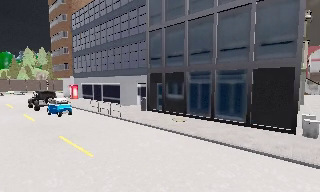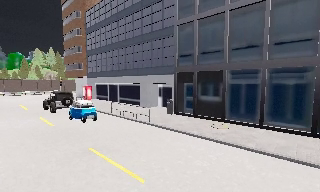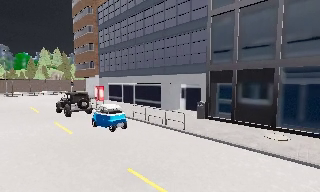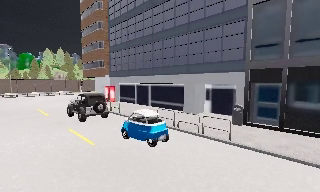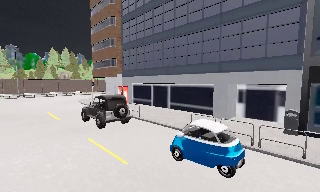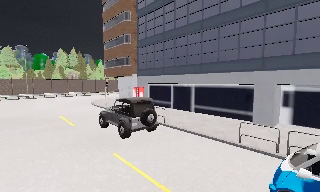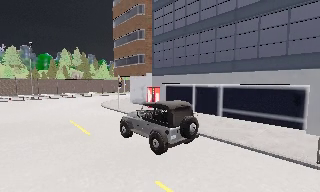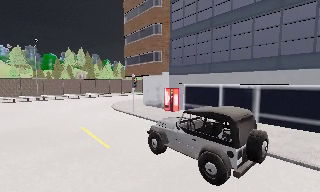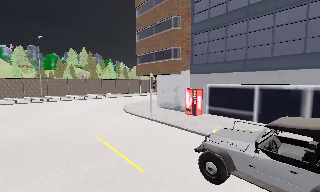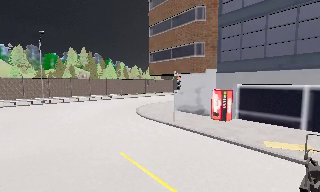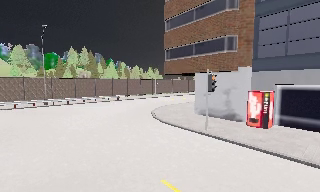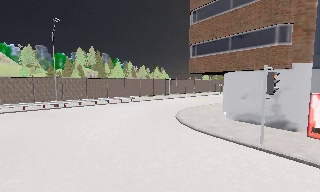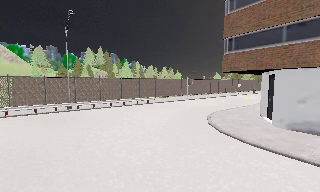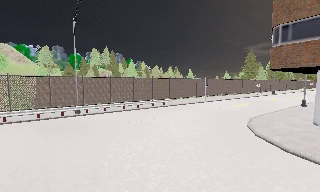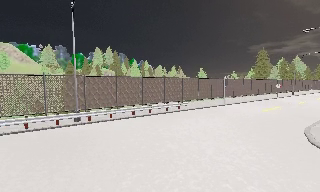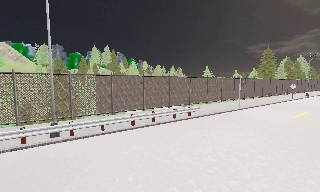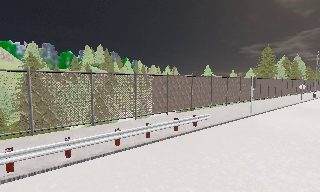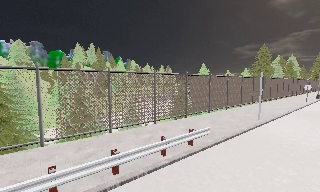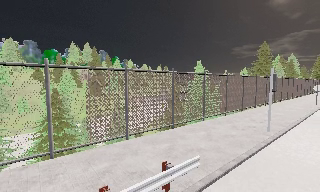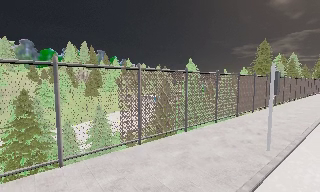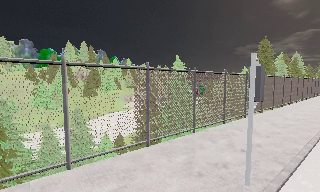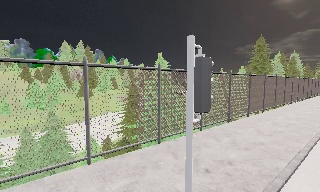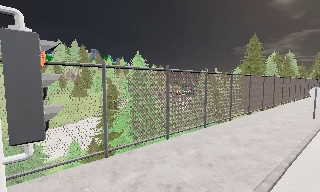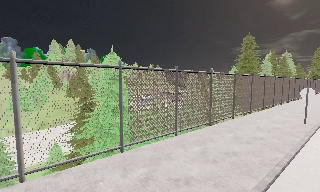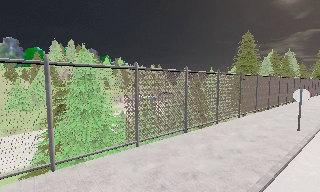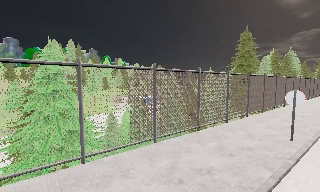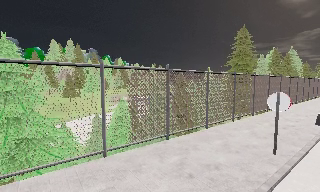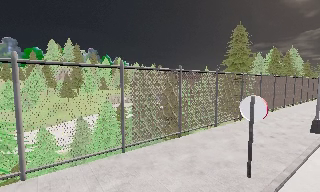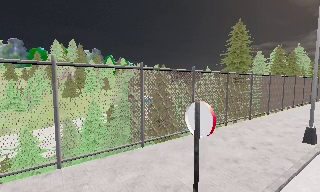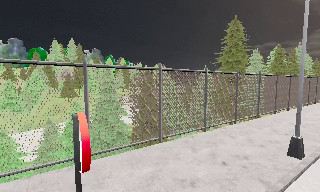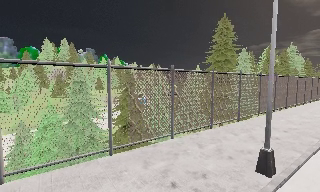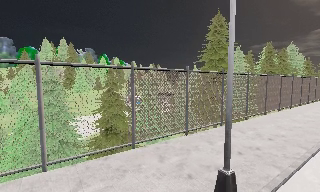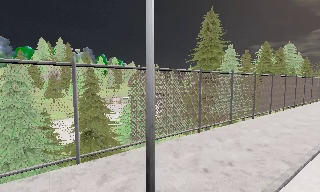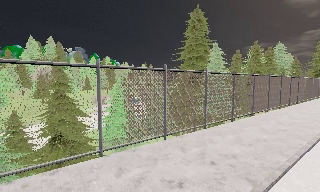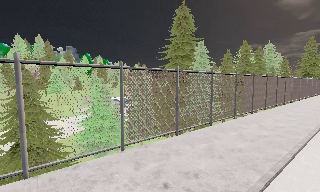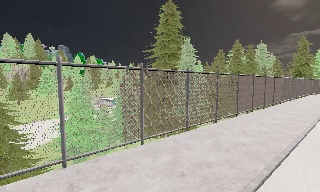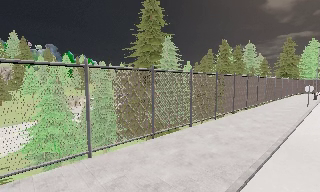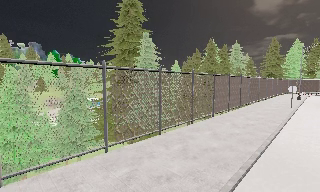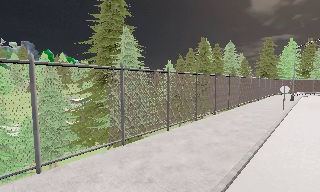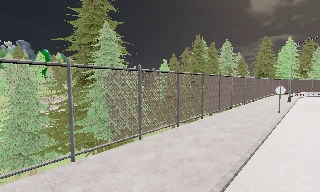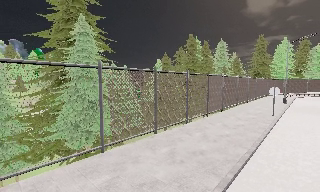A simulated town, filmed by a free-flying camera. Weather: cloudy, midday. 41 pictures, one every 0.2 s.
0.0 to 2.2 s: The scene slides to the right, as the camera pans about 10 degrees to its left. It travels forward and to its left, about 25 m, so what stands in front looms larger.
2.2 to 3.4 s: The camera travels forward, about 16 m, so what stands in front looms larger.
3.4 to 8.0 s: The camera travels to its right and forward, about 45 m, so close, fixed things drift to the left.
The film runs backward here.
